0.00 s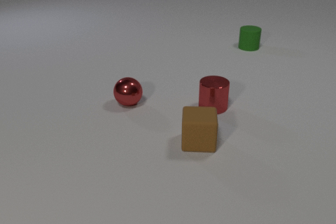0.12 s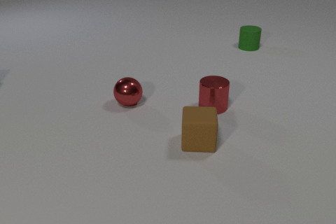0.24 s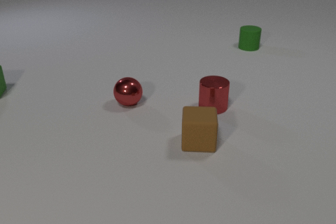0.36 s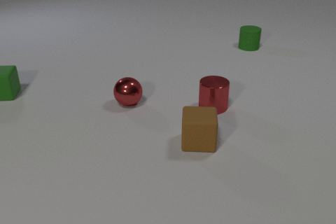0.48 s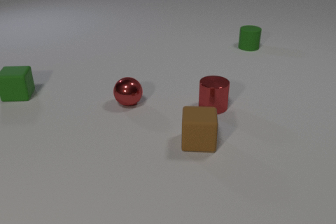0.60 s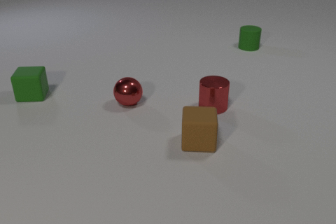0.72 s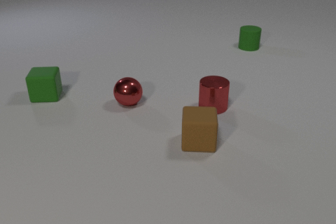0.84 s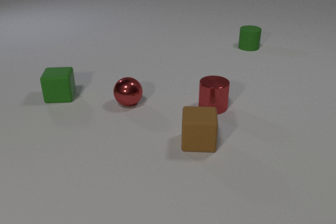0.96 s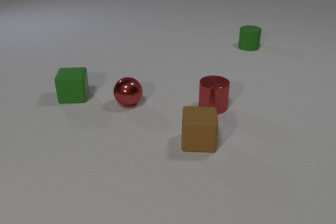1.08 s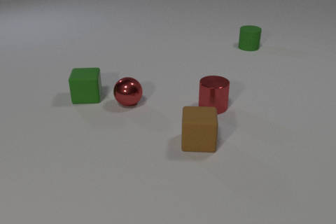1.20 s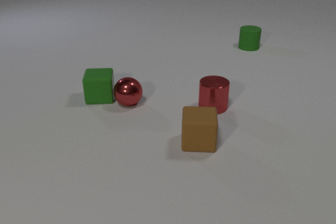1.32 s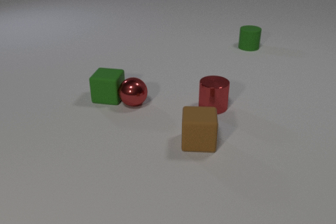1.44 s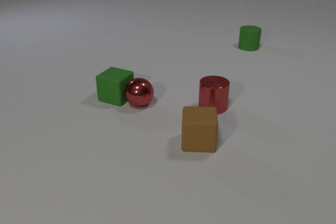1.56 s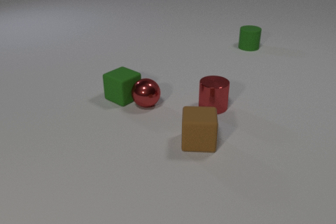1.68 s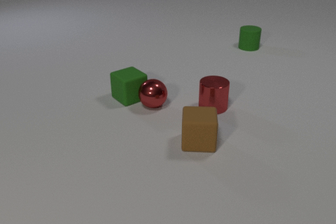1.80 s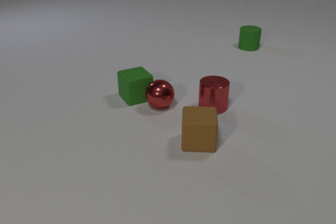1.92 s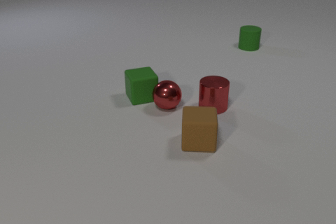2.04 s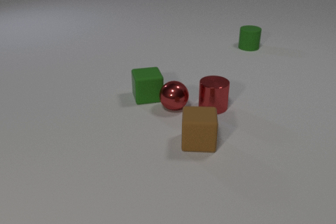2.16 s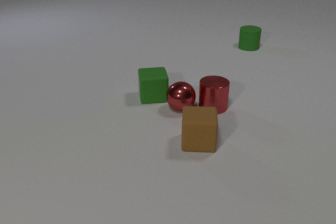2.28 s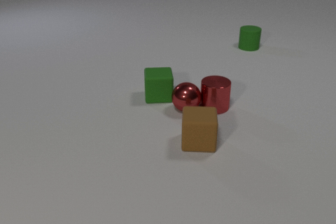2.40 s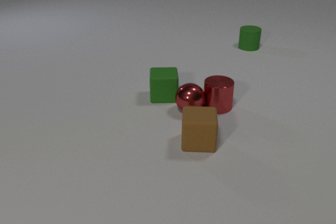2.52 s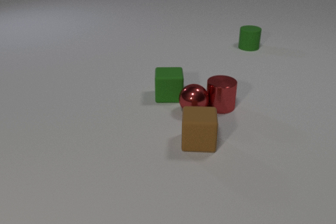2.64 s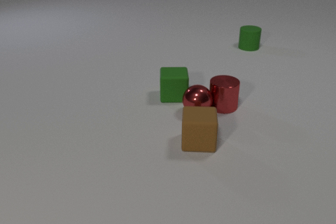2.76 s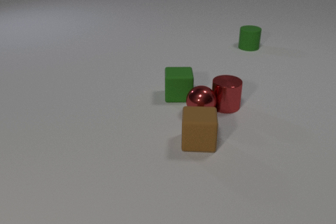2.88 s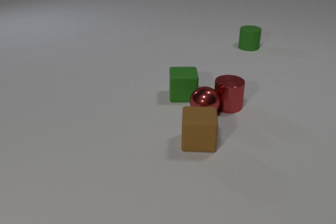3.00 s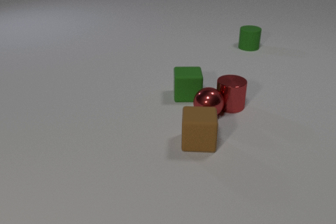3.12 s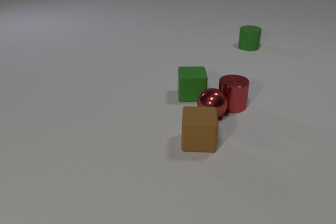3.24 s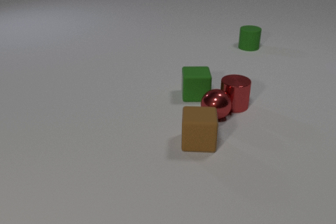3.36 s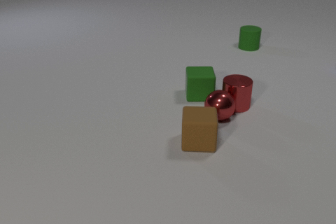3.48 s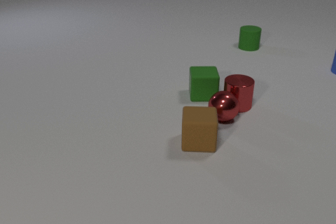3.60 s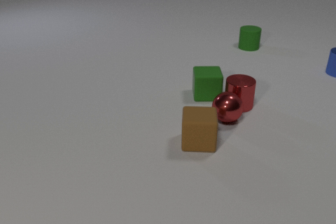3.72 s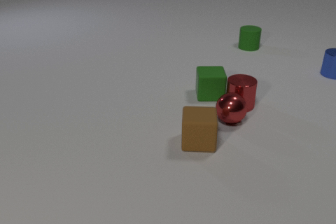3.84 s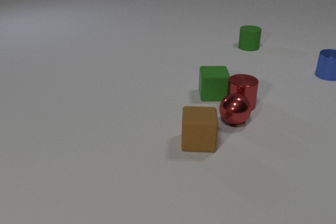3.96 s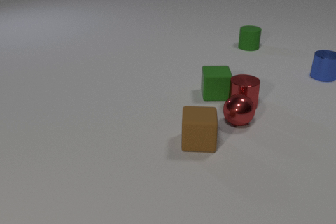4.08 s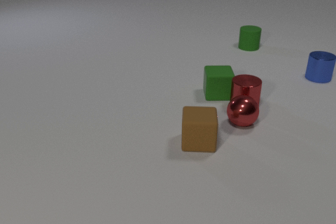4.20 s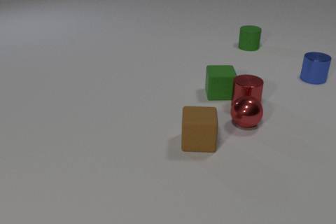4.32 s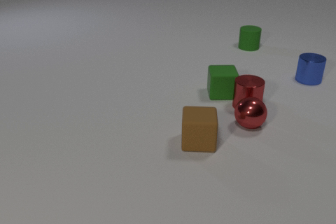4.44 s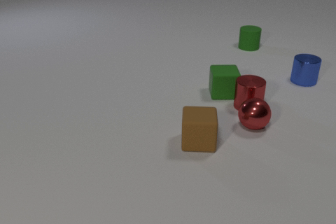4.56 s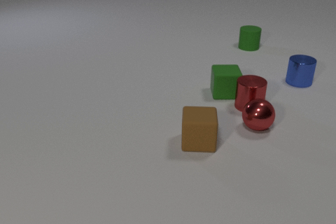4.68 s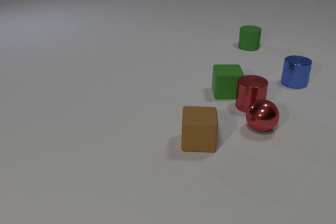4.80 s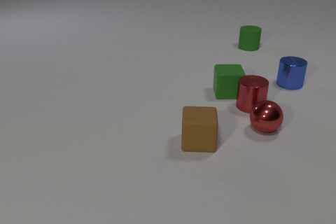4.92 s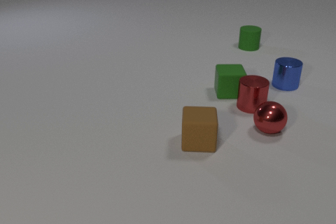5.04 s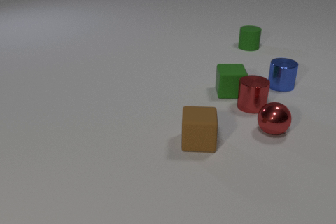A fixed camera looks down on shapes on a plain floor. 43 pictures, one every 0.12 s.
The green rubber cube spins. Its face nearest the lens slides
to the left.
The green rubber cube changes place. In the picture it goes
to the right.
0.00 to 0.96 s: The green rubber cube comes in at the left edge, slides to the right and toward the camera.
0.96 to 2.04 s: The green rubber cube slides to the right, spins clockwise seen from above by about 75 degrees, its near face sliding to the left. The red metal sphere rolls to the right. The green rubber cube and the red metal sphere collide.
2.04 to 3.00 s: The green rubber cube slides to the right. The red metal sphere rolls to the right. The red metal cylinder slides to the right. The red metal sphere and the red metal cylinder collide.
3.00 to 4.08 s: The green rubber cube slides to the right. The red metal sphere rolls to the right. The blue metal cylinder comes in at the right edge, slides toward the camera and to the left. The red metal cylinder slides to the right. The green rubber cube and the red metal cylinder collide.
4.08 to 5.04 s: The green rubber cube slides to the right and away from the camera. The red metal sphere rolls to the right. The blue metal cylinder slides to the left and toward the camera. The red metal cylinder slides to the right.
How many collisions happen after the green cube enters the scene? 3.
How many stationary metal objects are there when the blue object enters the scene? 0.
What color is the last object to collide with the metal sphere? red.
